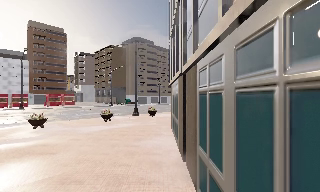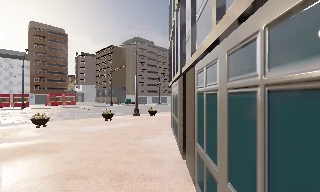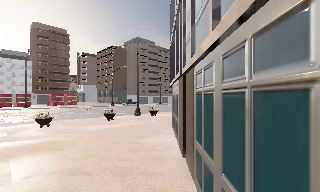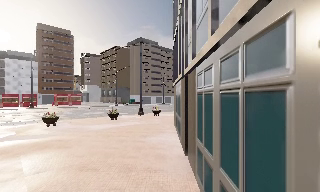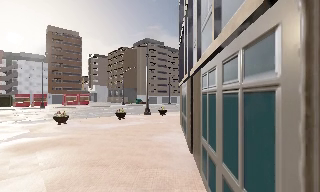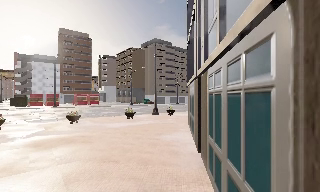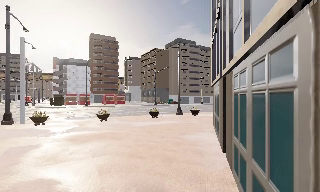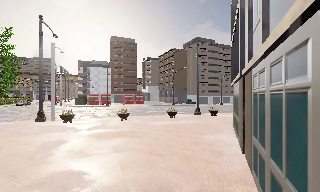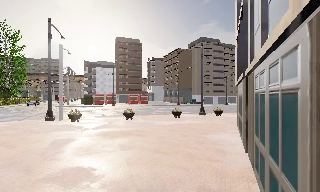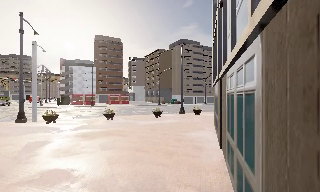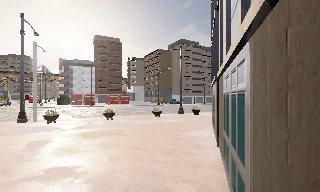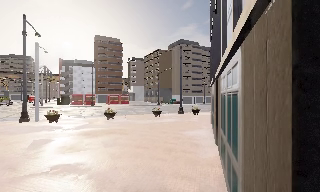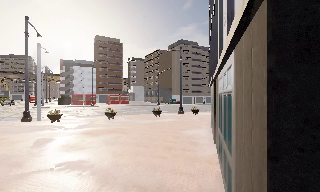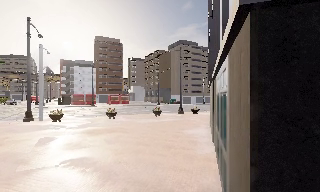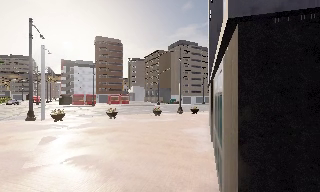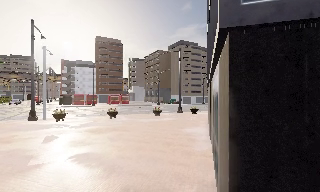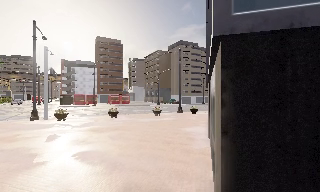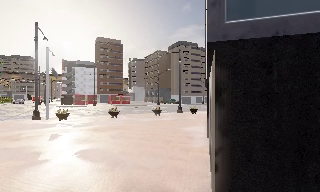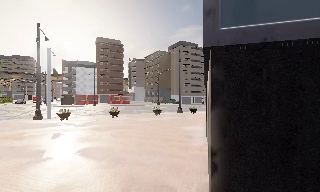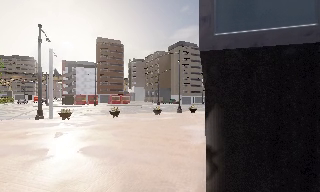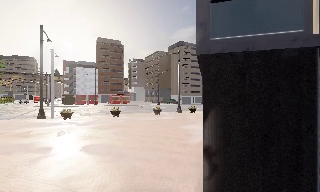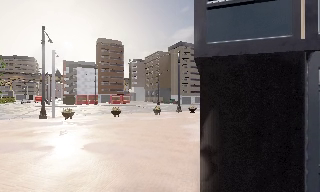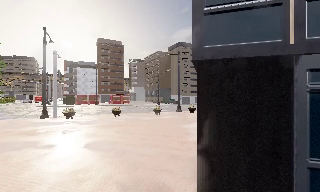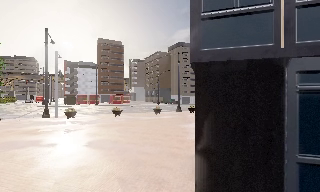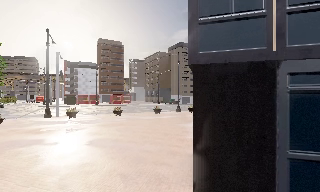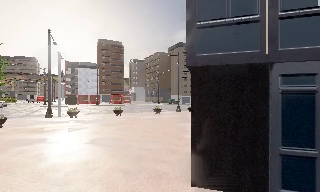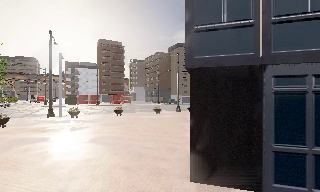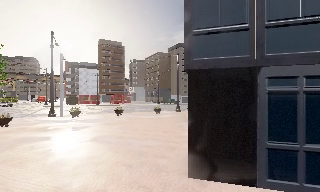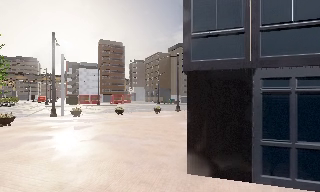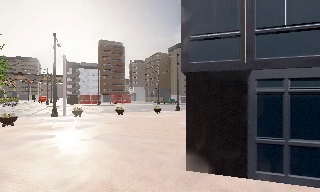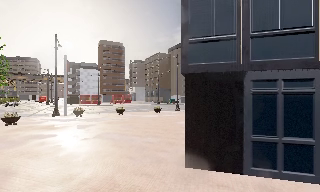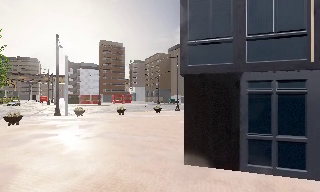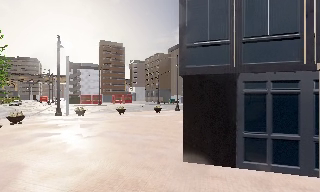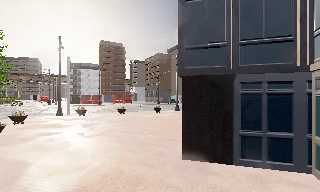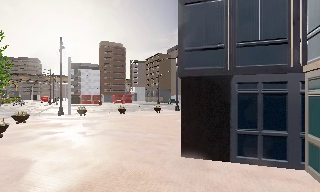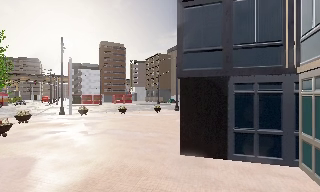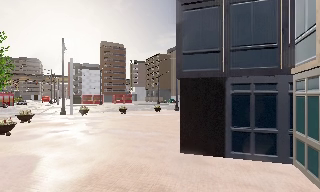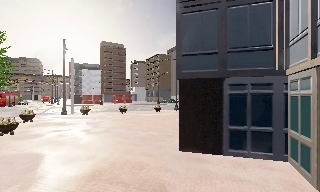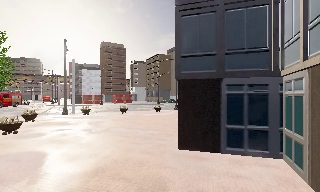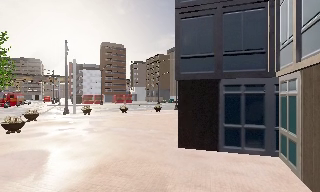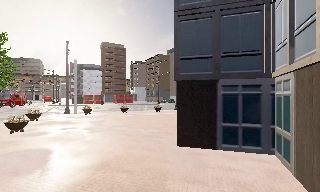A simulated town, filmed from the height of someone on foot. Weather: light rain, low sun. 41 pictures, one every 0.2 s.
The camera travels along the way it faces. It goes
backward.
0.0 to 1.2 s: The camera pans to its left, which is counterclockwise from overhead, by about 15 degrees. It travels backward, about 1.5 m, so what stands in front gets smaller.
1.2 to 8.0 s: The camera travels backward, about 8 m, so what stands in front gets smaller.
The film runs backward here.
